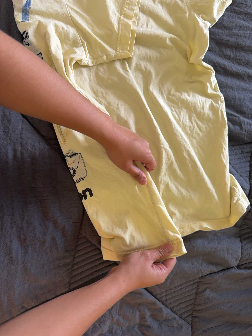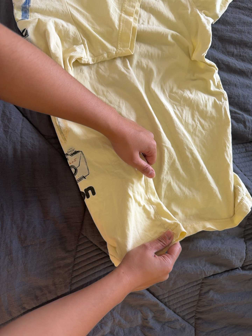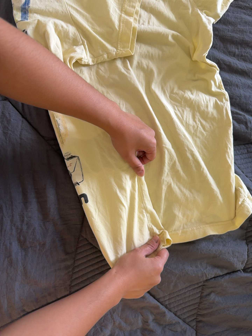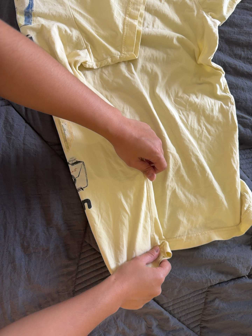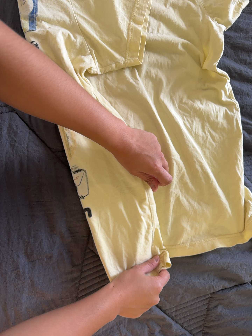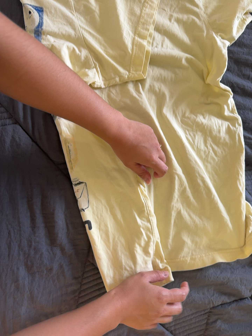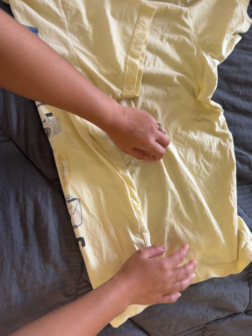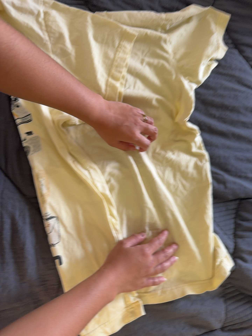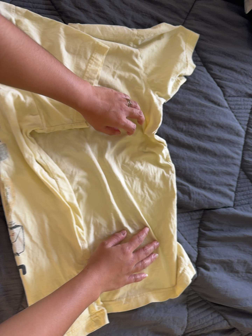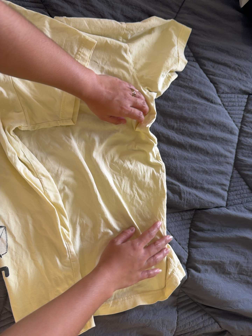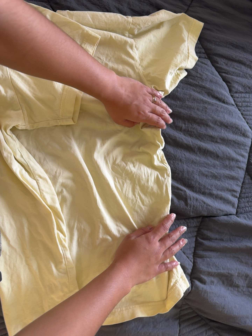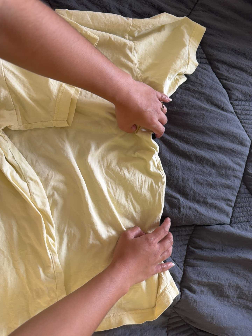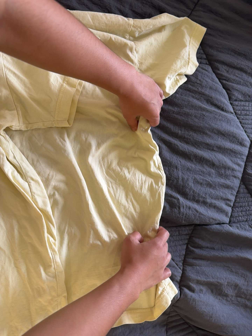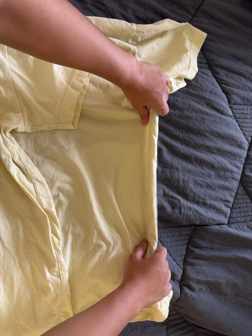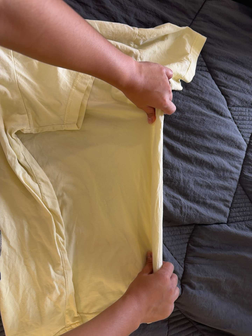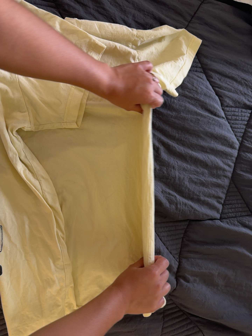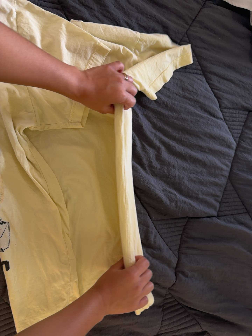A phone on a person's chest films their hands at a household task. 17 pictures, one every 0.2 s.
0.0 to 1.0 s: The camera shifts only a little, or ends up much as it began.
1.0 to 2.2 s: The camera travels to its right and toward the top of its view, about 12 cm, so close, fixed things drift to the left.
2.2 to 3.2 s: The camera travels backward and to its left, about 8 cm, so what stands in front gets smaller.
The film runs forward here.
